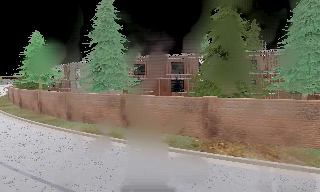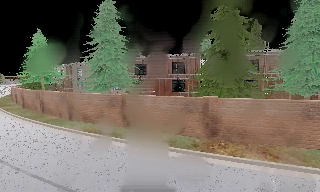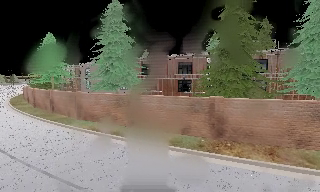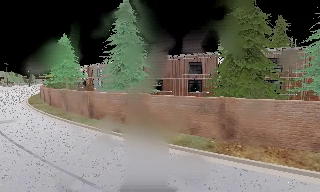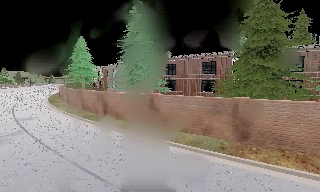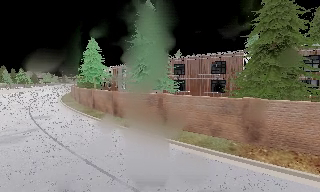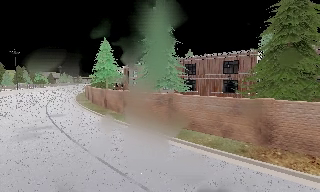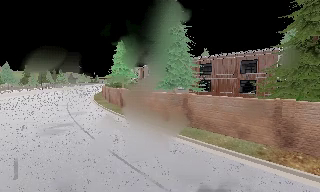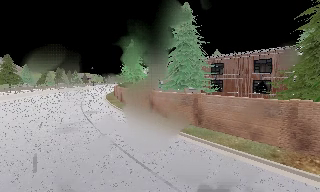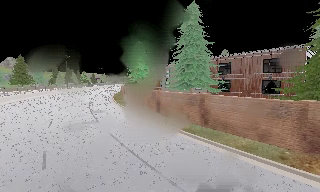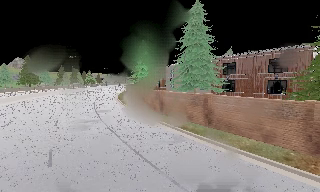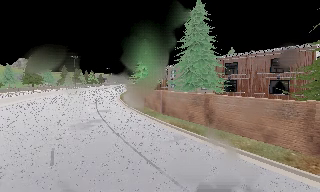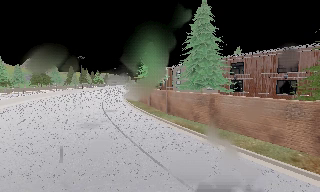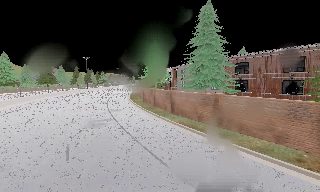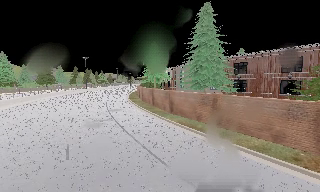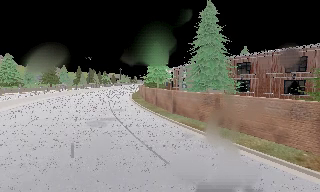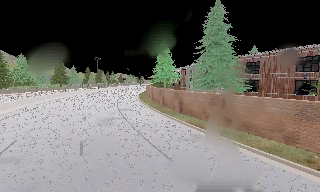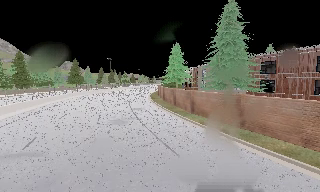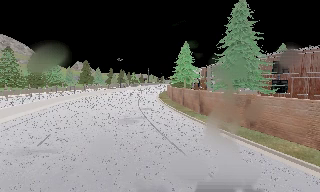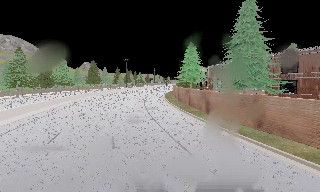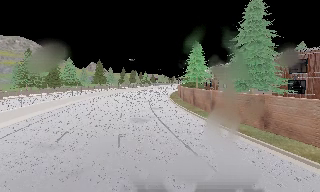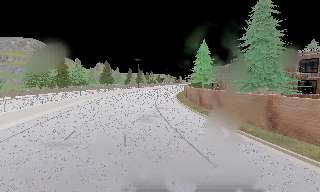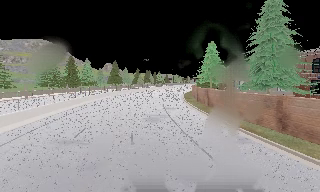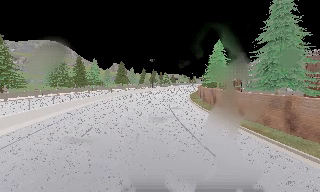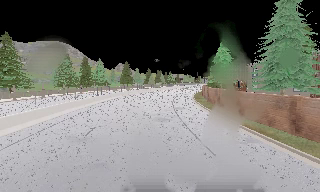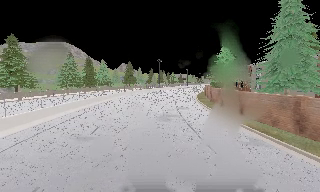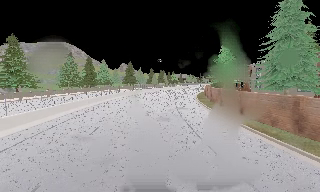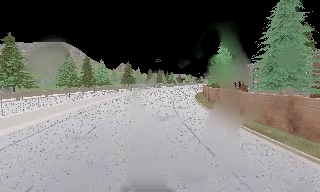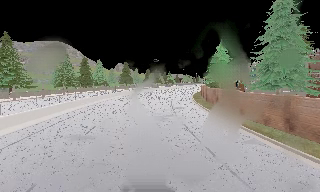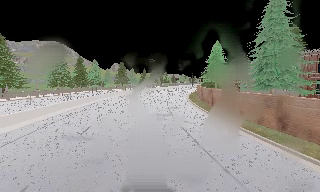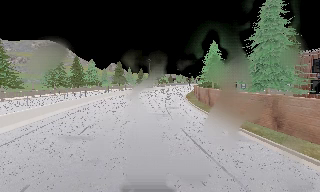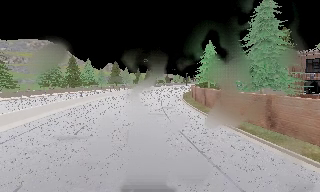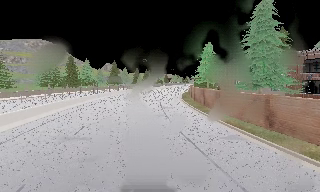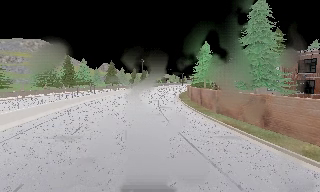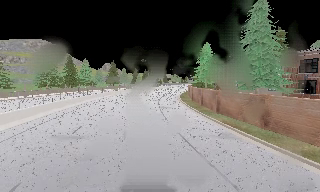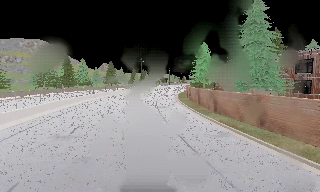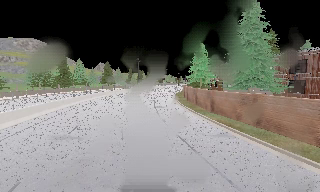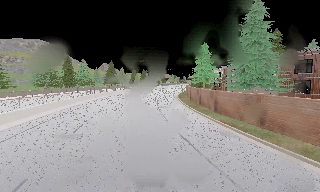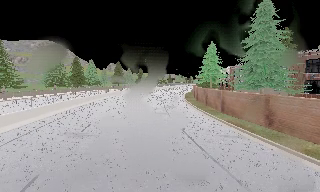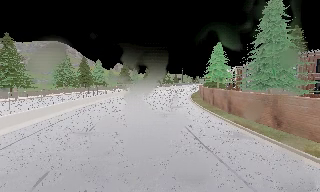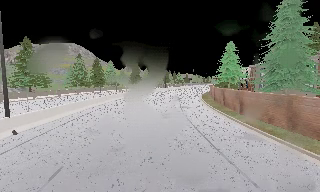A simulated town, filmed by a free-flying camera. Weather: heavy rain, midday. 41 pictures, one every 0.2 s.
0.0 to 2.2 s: The camera swings to its left by about 35 degrees, and the scene slides to the right. It travels backward and to its right, about 1 m.
2.2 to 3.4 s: The camera swings to its left by about 10 degrees, and the scene slides to the right. It travels backward, about 0.5 m, so what stands in front gets smaller.
3.4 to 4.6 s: The camera swings to its left by about 15 degrees, and the scene slides to the right.
4.6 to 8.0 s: The camera travels backward, about 1.5 m, so what stands in front gets smaller.
The film runs backward here.
